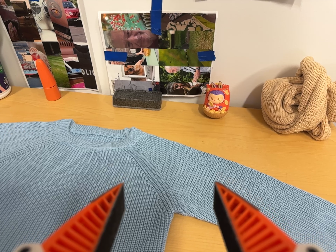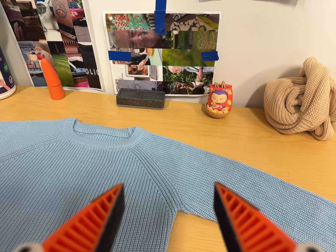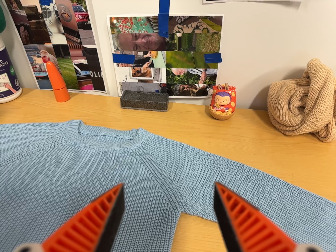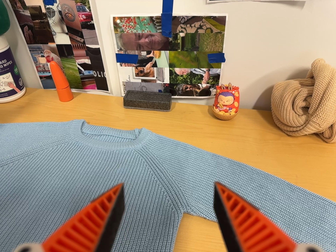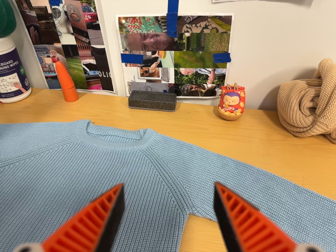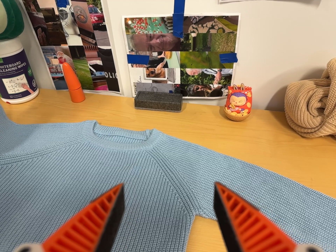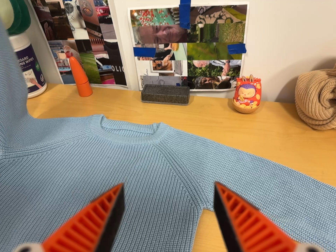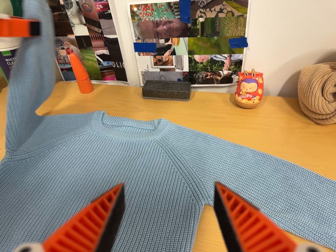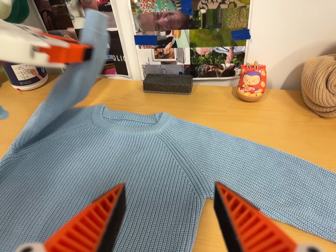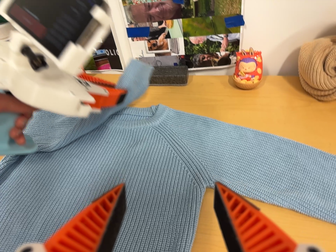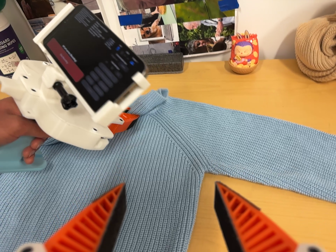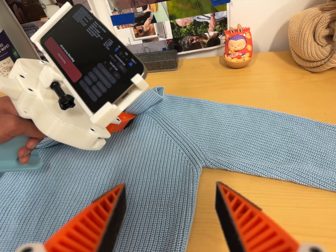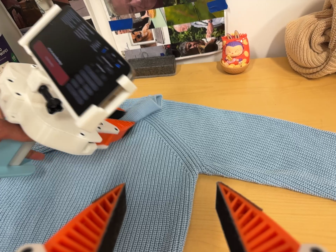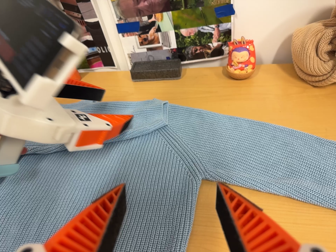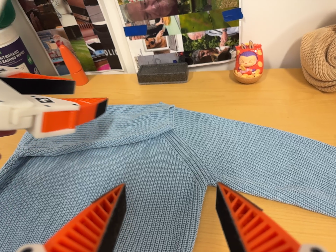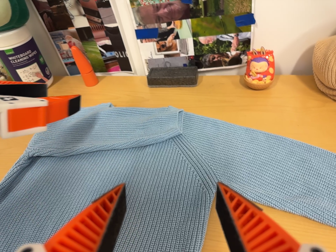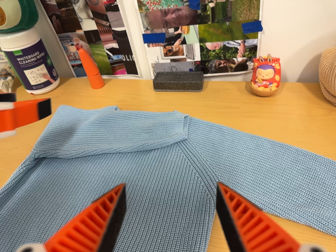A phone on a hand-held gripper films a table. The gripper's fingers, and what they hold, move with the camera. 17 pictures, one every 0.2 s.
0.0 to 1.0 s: The camera shifts only a little, or ends up much as it began.
1.0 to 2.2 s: The camera rolls about its line of sight by about 10 degrees, and the scene rotates counterclockwise.
2.2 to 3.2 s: The camera shifts only a little, or ends up much as it began.
The film runs forward here.
